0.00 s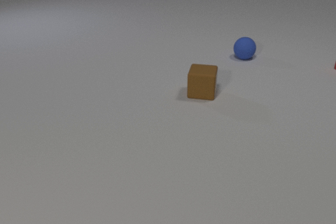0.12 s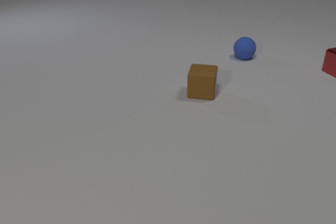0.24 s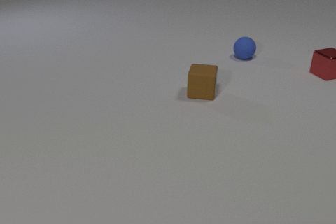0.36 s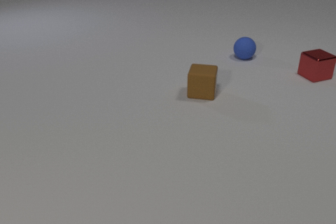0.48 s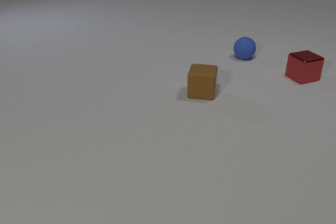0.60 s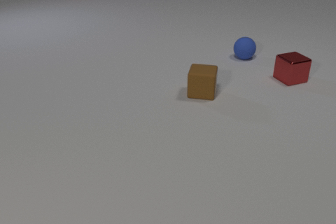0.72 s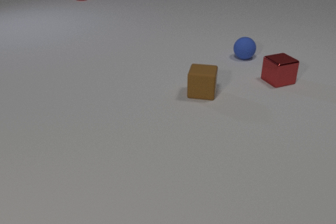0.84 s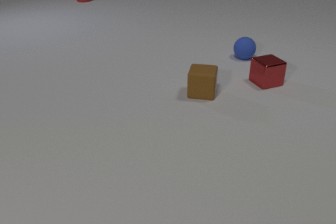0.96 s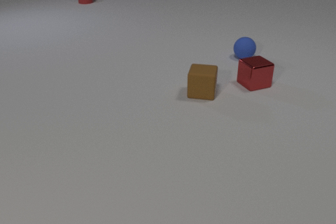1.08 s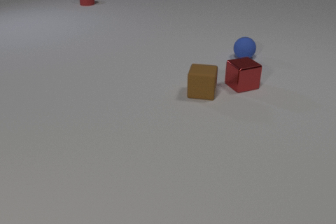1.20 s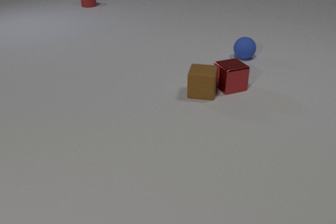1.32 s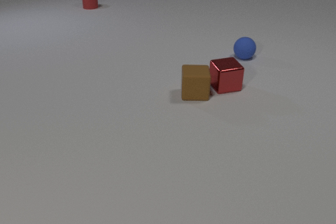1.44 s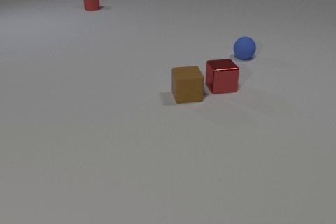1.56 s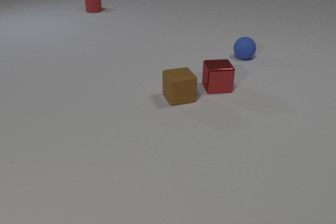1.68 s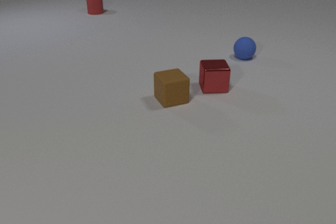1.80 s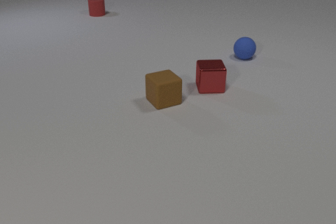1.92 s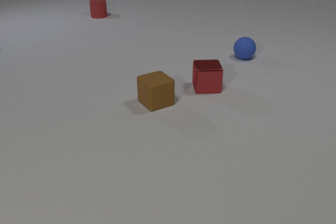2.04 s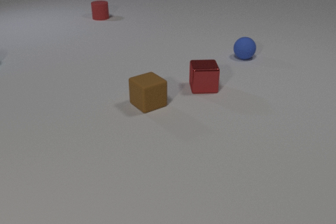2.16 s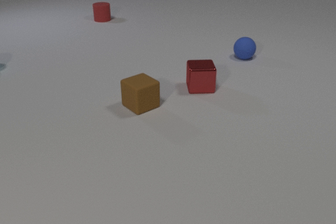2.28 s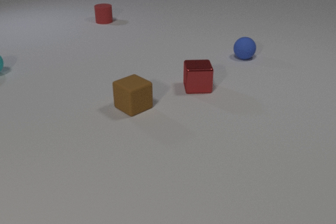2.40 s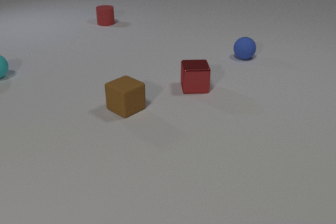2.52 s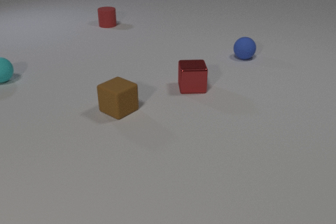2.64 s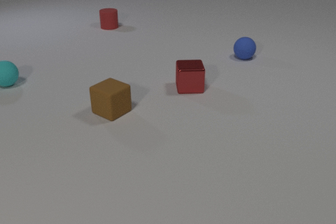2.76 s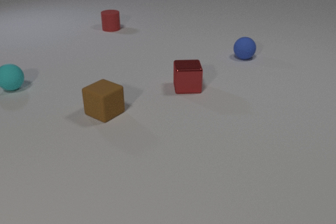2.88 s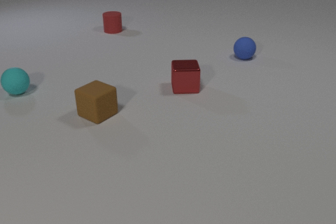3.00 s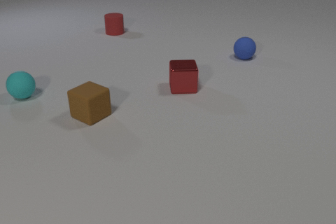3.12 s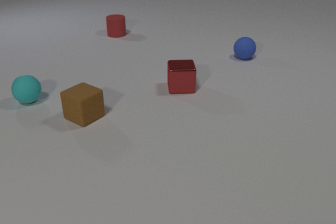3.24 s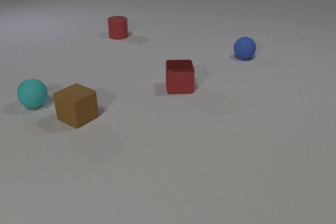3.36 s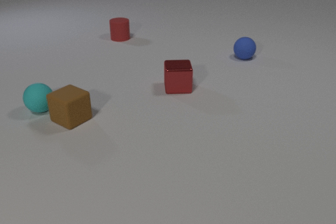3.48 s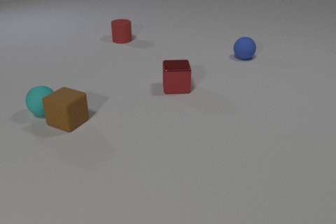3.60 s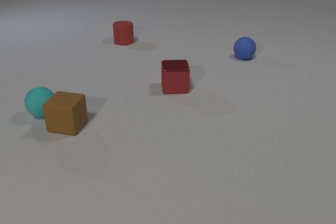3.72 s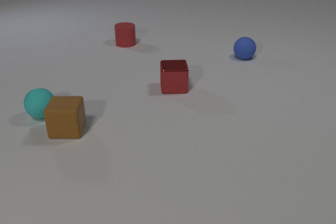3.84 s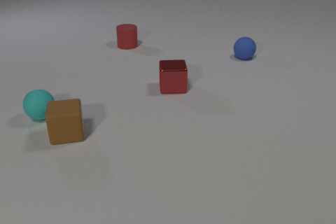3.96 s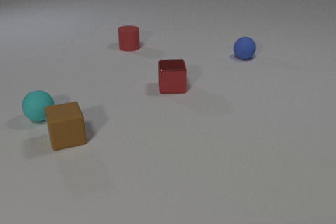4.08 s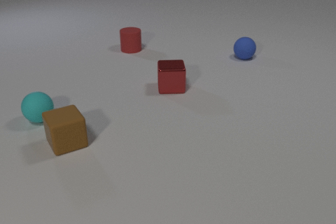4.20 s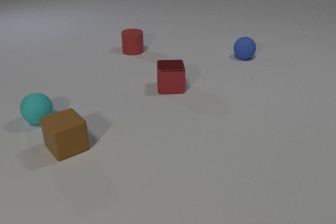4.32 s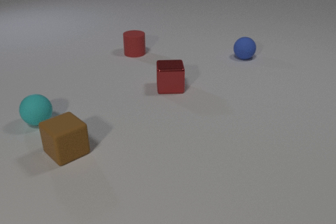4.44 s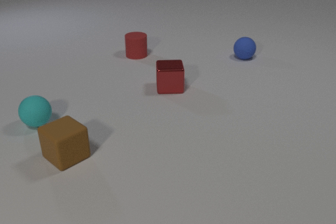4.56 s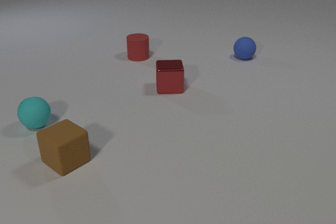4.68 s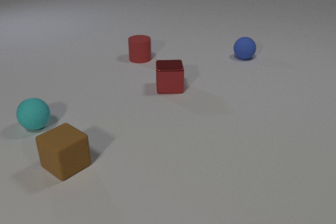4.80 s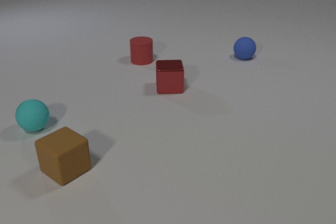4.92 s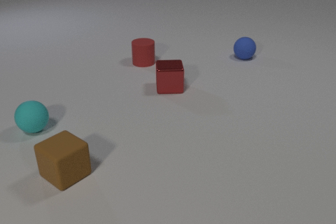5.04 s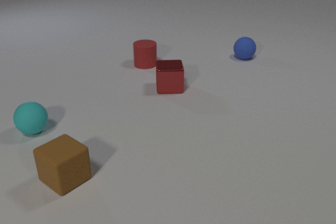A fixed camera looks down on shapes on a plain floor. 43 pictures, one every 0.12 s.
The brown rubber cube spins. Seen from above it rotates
counterclockwise.
The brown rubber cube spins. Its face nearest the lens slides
to the right.
0.00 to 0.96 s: The red metal cube slides to the left and toward the camera. The red rubber cylinder comes in at the top edge, slides toward the camera.
0.96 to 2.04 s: The red metal cube slides to the left. The brown rubber cube slides to the left and toward the camera, spins counterclockwise seen from above by about 45 degrees, its near face sliding to the right. The red rubber cylinder slides toward the camera. The red metal cube and the brown rubber cube collide.
2.04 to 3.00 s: The red metal cube slides to the left. The brown rubber cube slides to the left. The cyan rubber sphere comes in at the left edge, rolls toward the camera. The red rubber cylinder slides toward the camera.
3.00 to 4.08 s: The red metal cube slides to the left. The brown rubber cube slides toward the camera and to the left, spins so that its near face slides to the right, counterclockwise seen from above. The cyan rubber sphere rolls toward the camera. The red rubber cylinder slides toward the camera. The brown rubber cube and the cyan rubber sphere collide.
4.08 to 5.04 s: The brown rubber cube slides toward the camera. The cyan rubber sphere rolls toward the camera. The red rubber cylinder slides toward the camera.
What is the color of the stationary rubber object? blue.
How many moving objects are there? 4.
What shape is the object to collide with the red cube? cube.
